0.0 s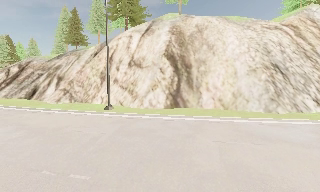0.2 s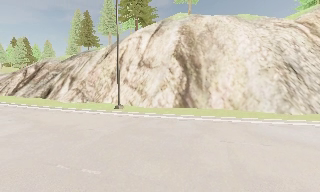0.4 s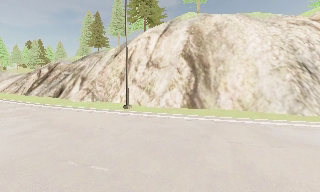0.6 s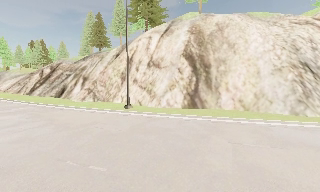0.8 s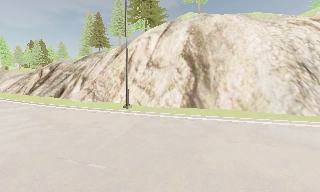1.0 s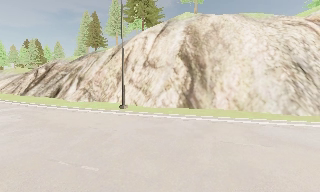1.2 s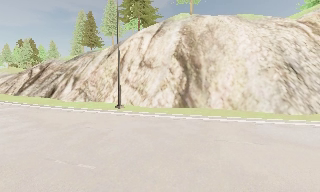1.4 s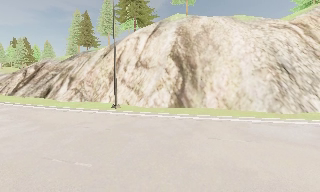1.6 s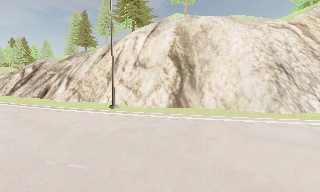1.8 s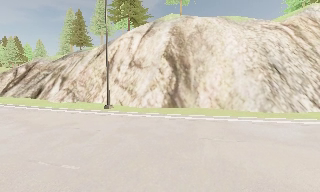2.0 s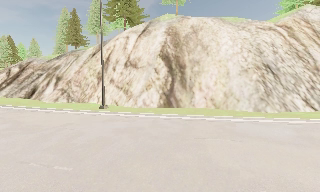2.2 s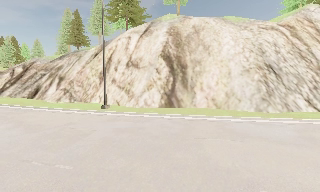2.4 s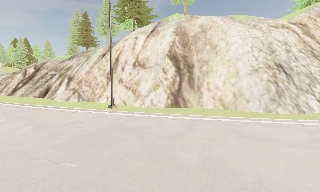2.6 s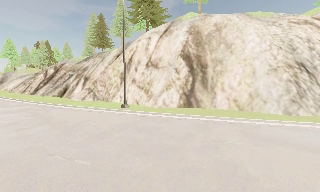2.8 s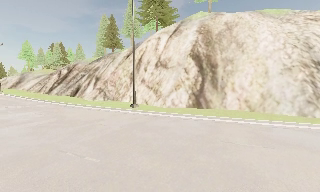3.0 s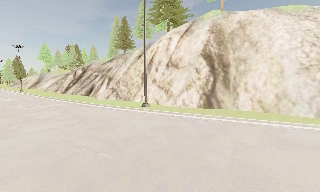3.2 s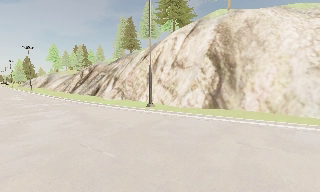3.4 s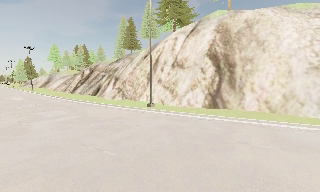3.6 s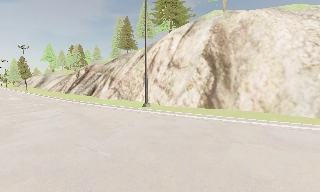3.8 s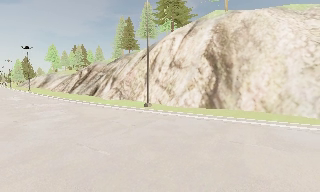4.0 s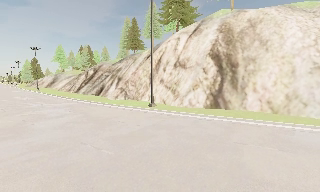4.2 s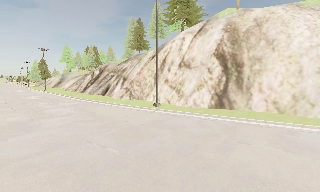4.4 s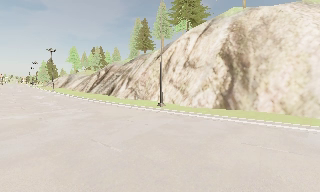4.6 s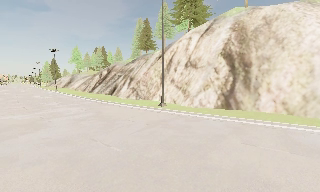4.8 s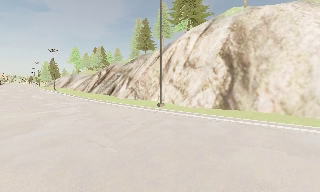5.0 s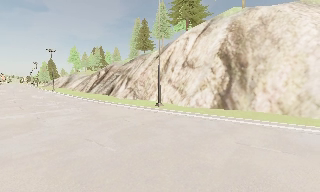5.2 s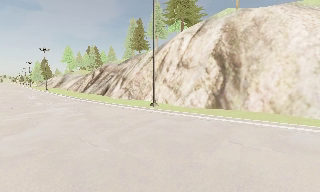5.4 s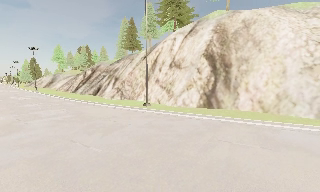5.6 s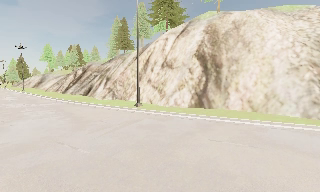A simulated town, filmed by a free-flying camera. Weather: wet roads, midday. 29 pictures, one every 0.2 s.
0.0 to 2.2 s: The camera travels to its right and backward, about 1 m, so close, fixed things drift to the left.
2.2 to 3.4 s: The scene slides to the right, as the camera pans about 15 degrees to its left.
3.4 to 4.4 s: The camera shifts only a little, or ends up much as it began.
4.4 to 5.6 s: The camera travels to its right, about 0.5 m, so close, fixed things drift to the left.
The film runs forward here.
